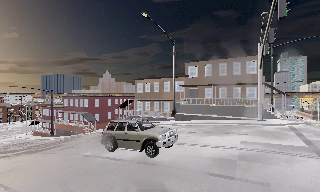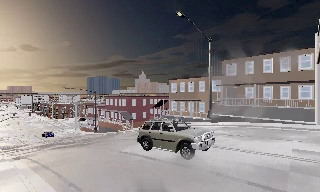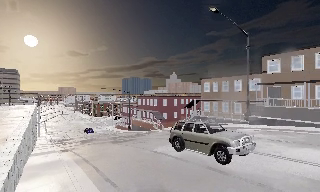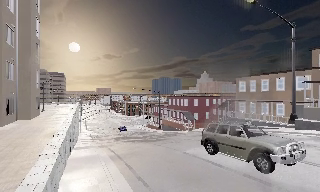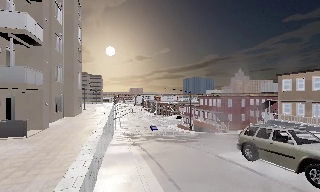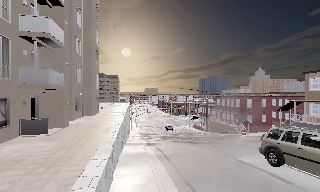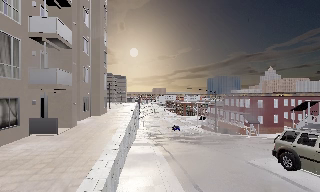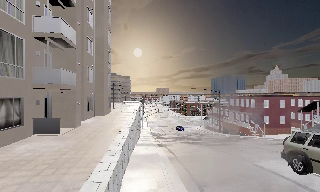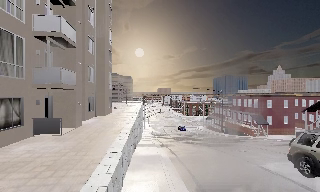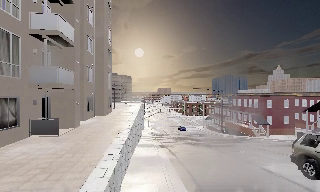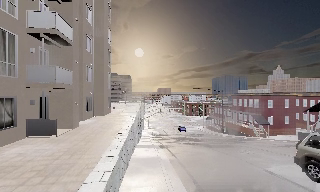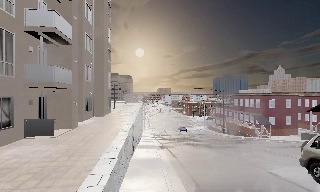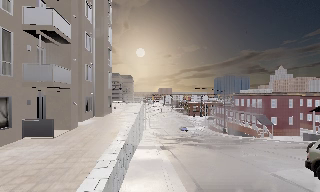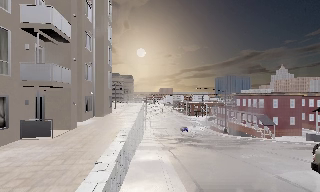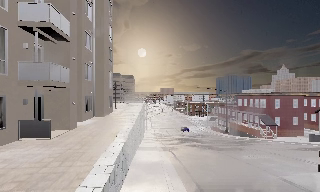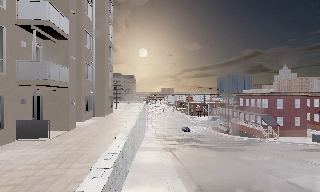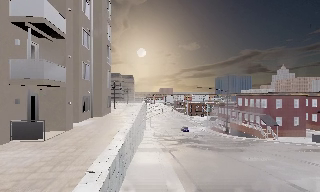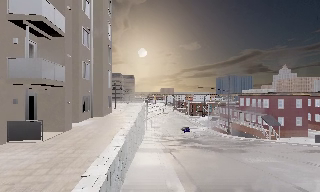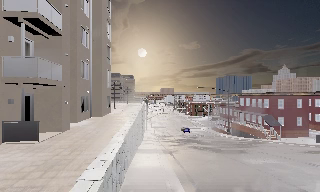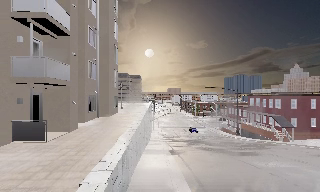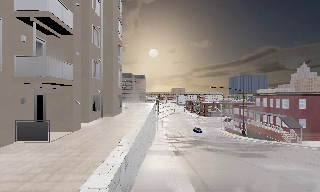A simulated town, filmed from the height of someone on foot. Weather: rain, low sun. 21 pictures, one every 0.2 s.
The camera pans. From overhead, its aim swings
counterclockwise.
The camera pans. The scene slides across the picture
to the right.
0.0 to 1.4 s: The scene slides to the right, as the camera pans about 55 degrees to its left. It travels forward, about 1 m.
1.4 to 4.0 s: The camera travels forward, about 2.5 m, so what stands in front looms larger.
The film runs forward here.
